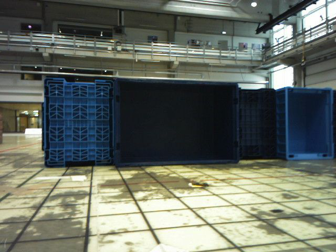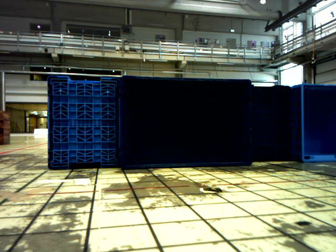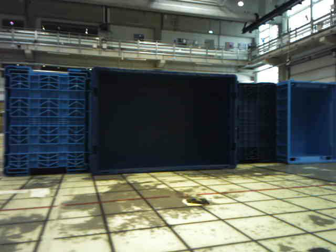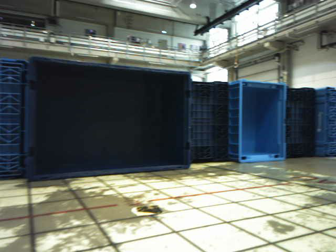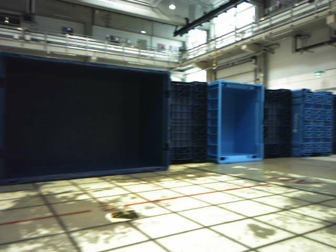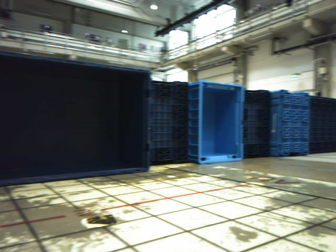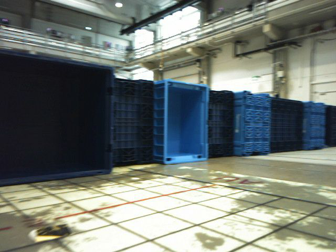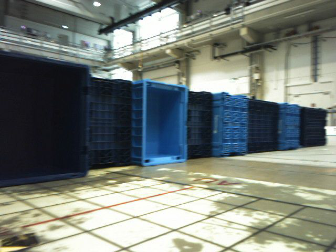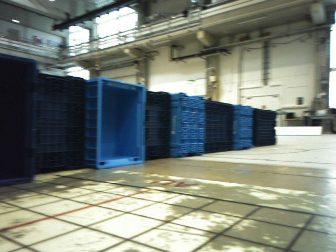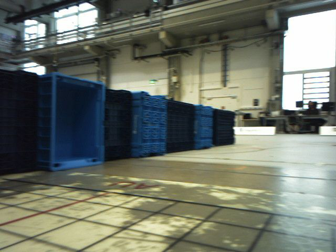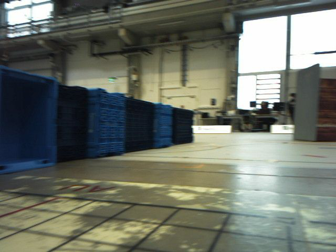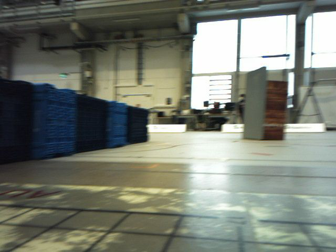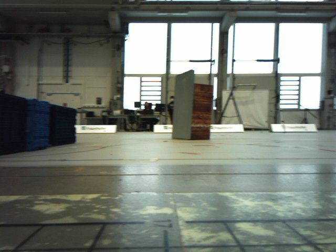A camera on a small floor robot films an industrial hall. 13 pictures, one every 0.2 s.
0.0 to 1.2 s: The camera swings to its right by about 30 degrees, and the scene slides to the left. It travels forward, about 0.3 m, so what stands in front looms larger. It loses speed.
1.2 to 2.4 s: The camera pans to its right, which is clockwise from overhead, by about 50 degrees. It travels forward, about 0.2 m.
The film runs forward here.
